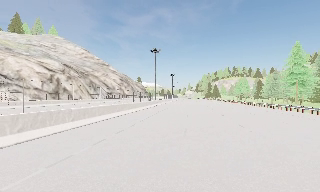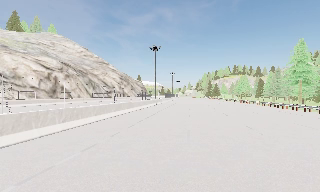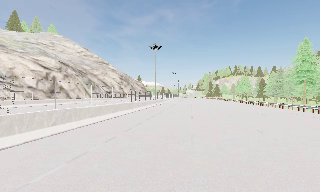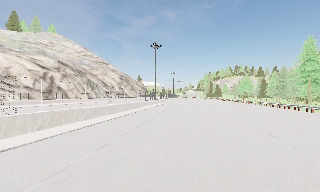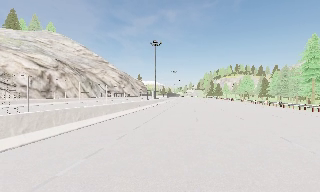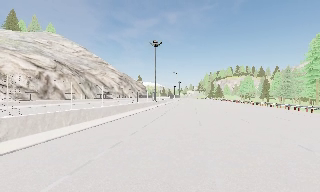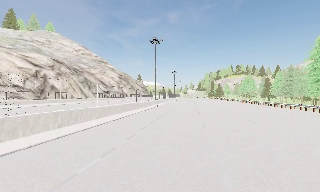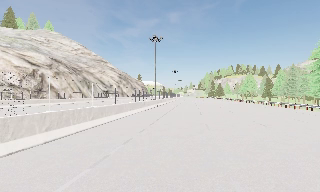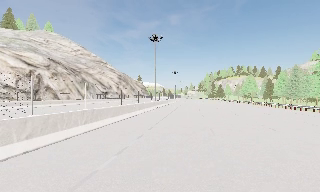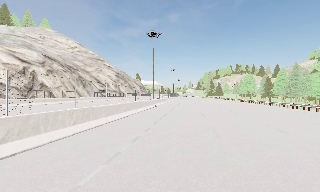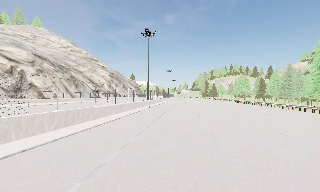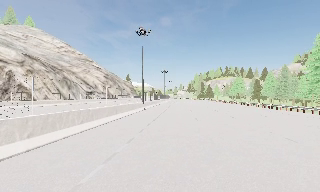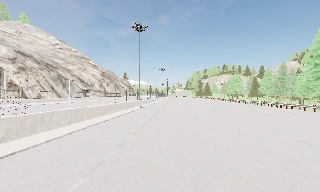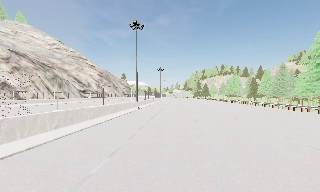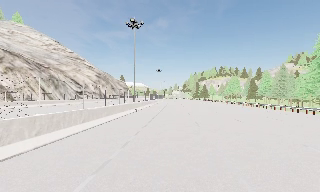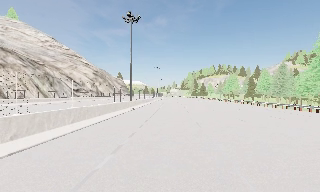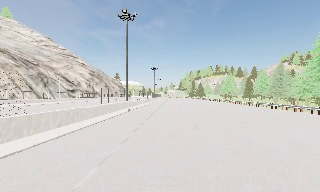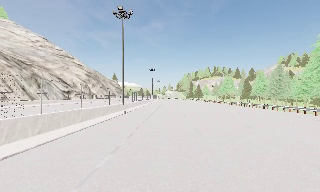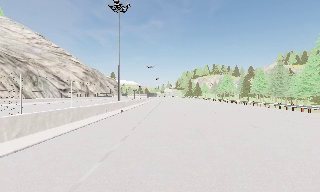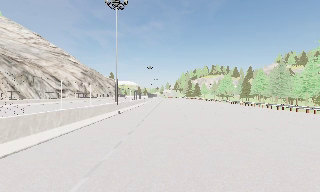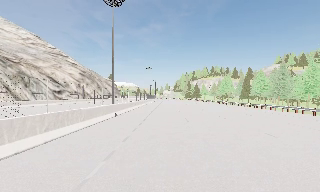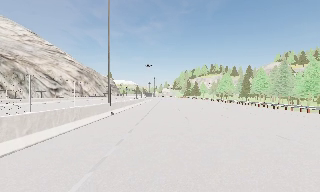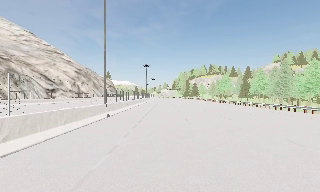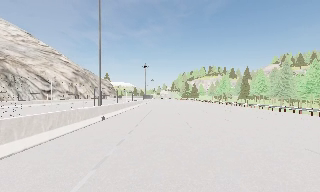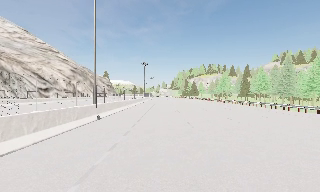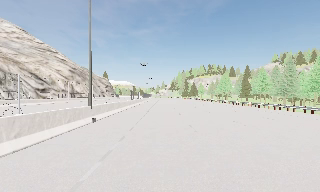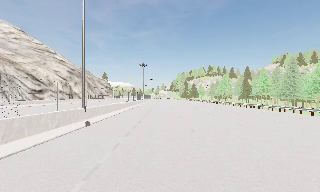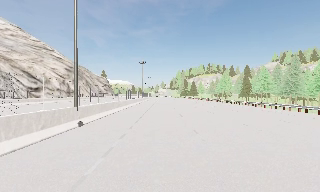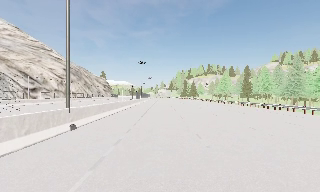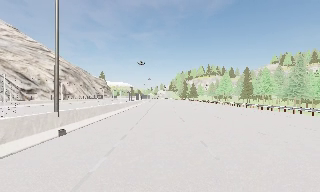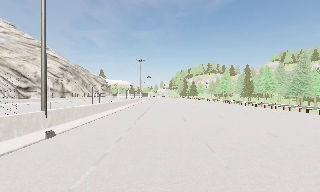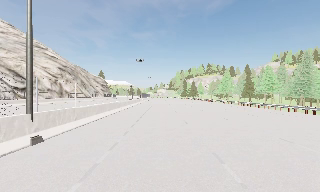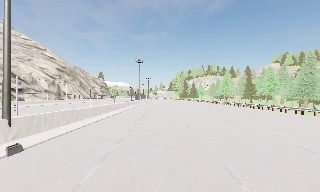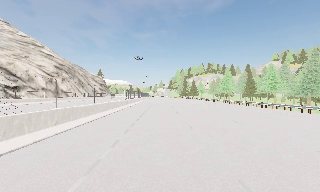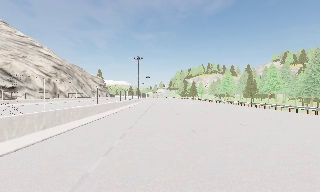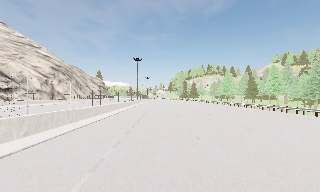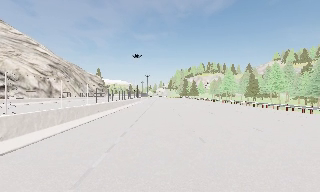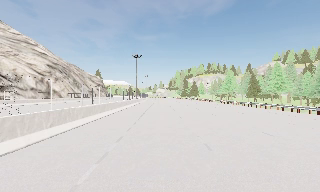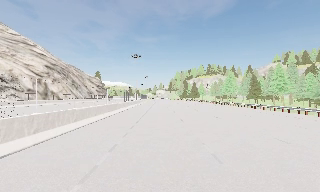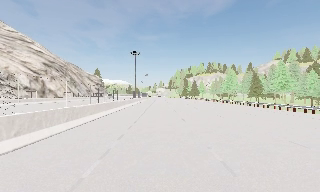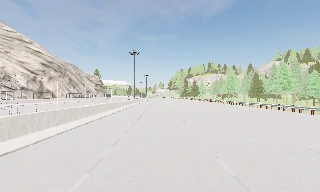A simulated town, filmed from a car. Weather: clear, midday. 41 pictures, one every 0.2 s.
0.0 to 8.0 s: The camera pans to its right, which is clockwise from overhead, by about 10 degrees. It travels forward, about 35 m, so what stands in front looms larger.
The film runs forward here.
